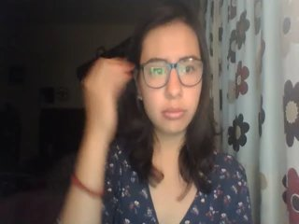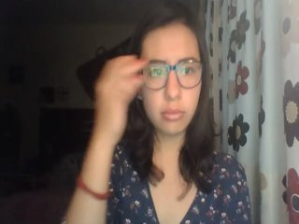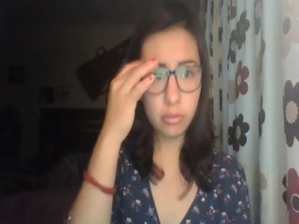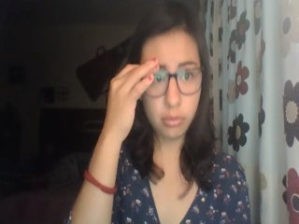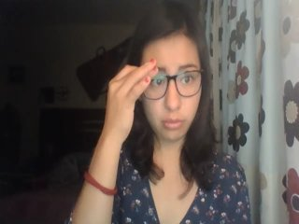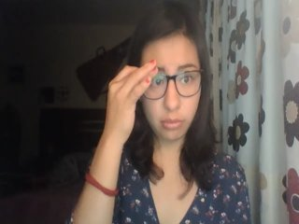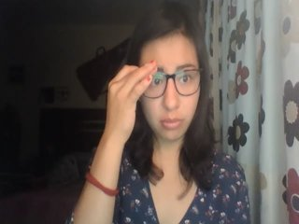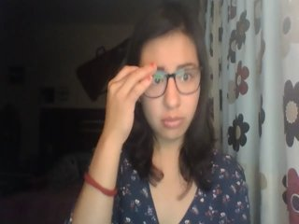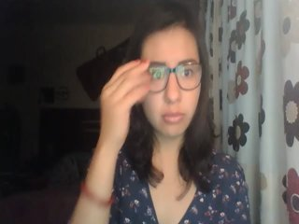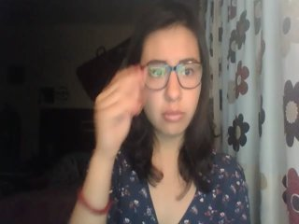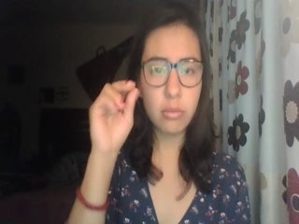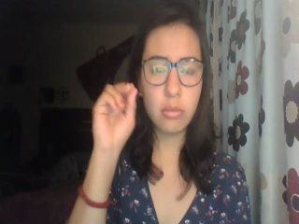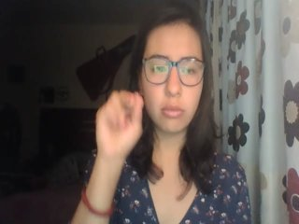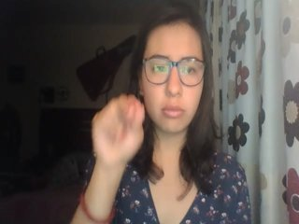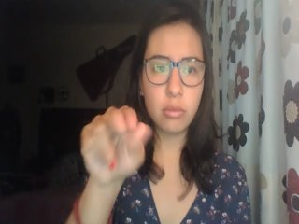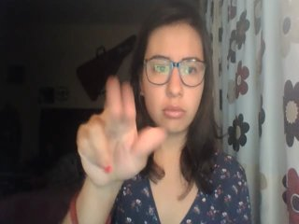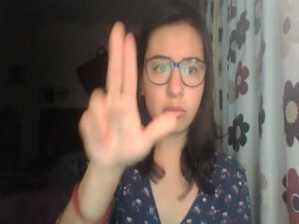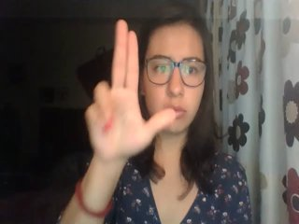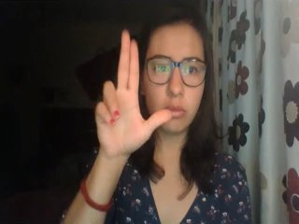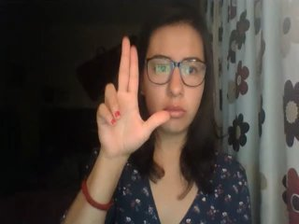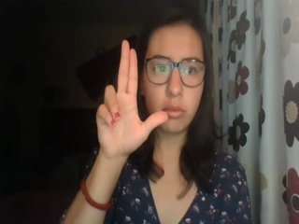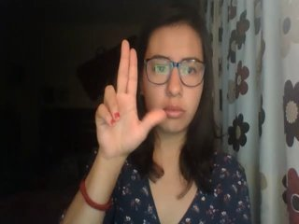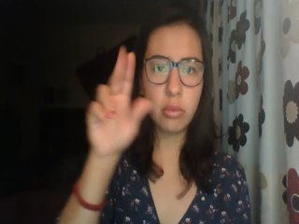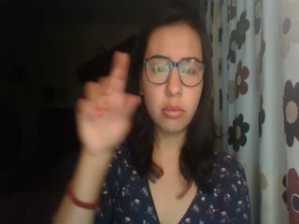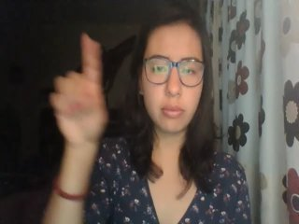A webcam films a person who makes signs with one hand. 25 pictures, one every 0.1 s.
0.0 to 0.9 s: Non-gesture.
1.0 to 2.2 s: Zoom in.
